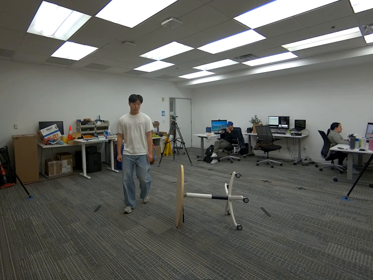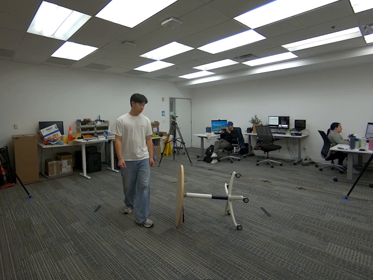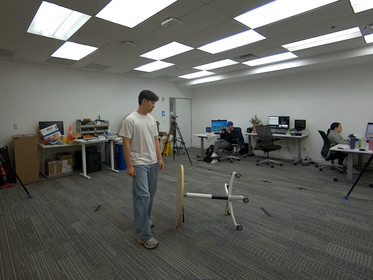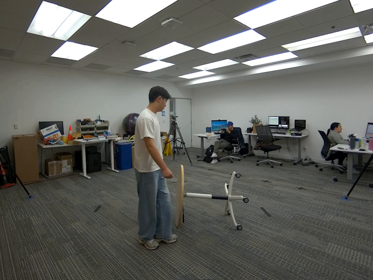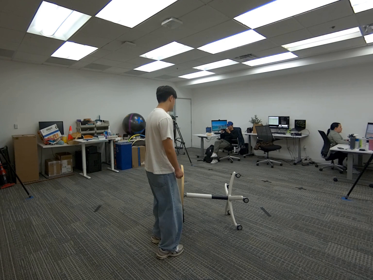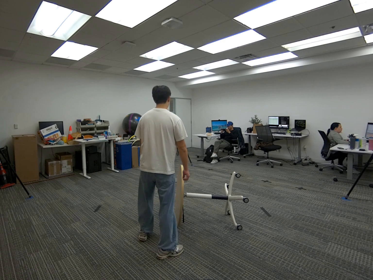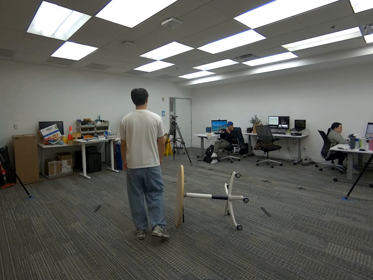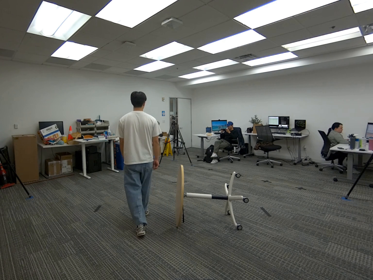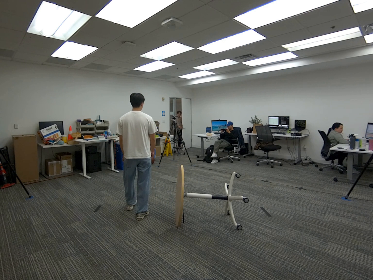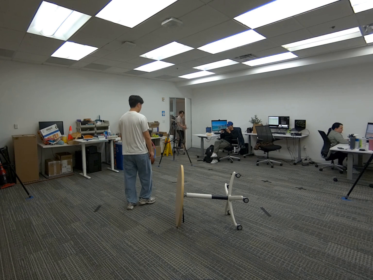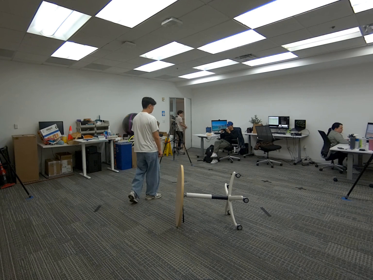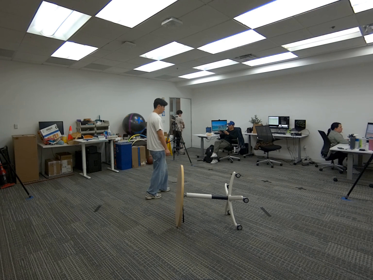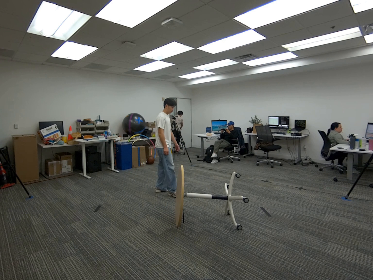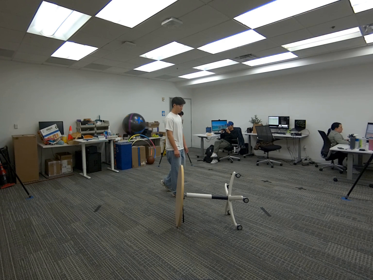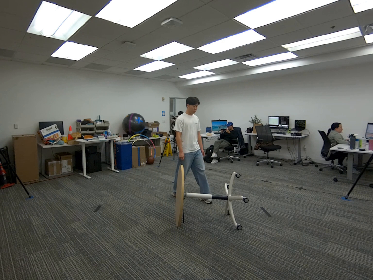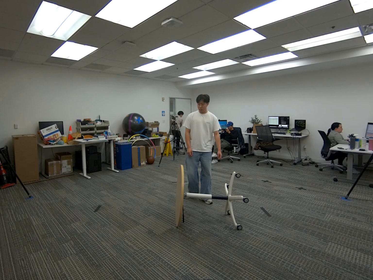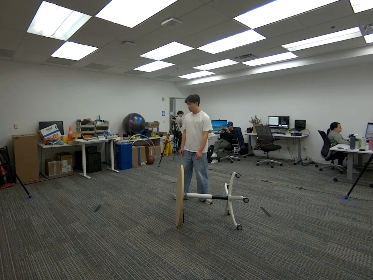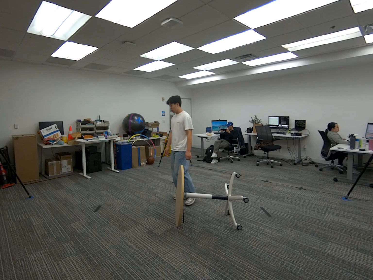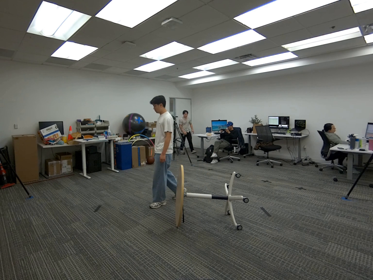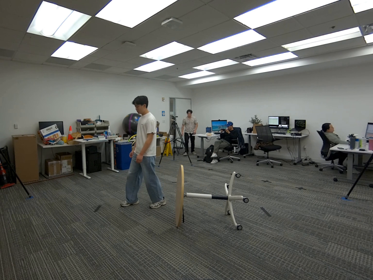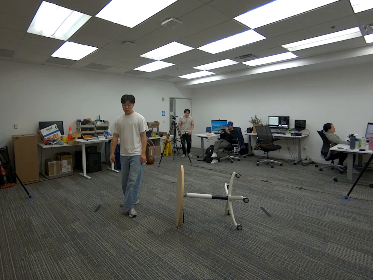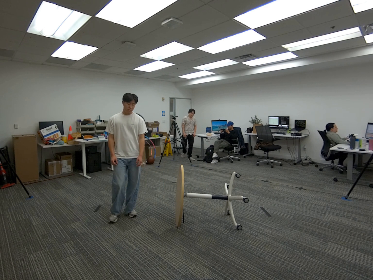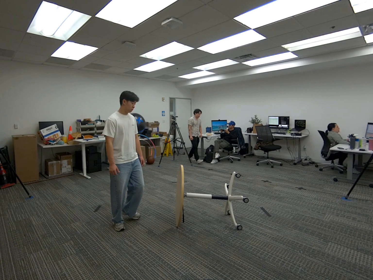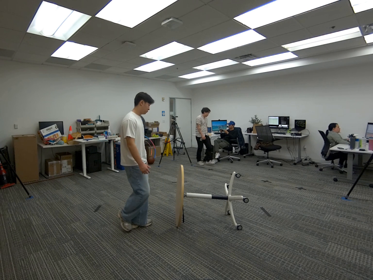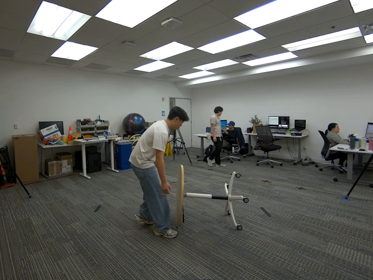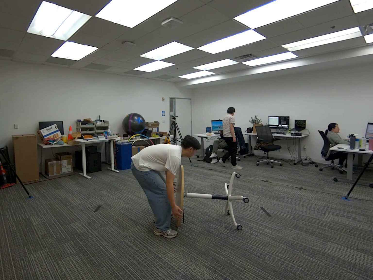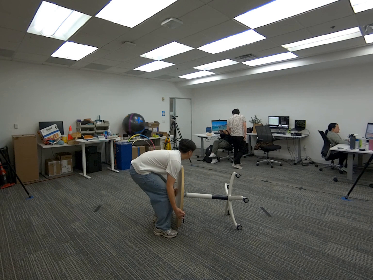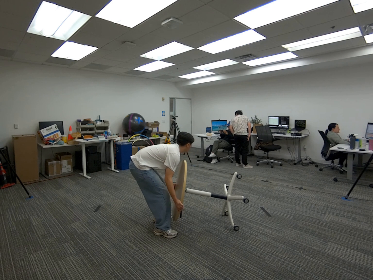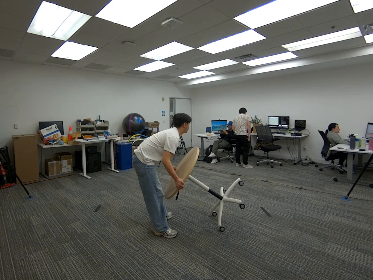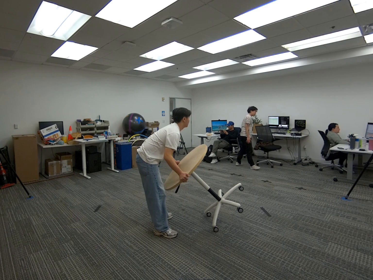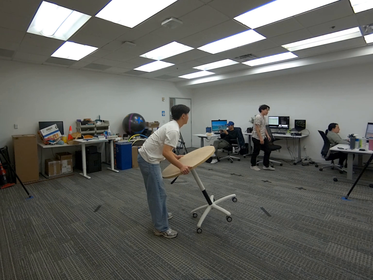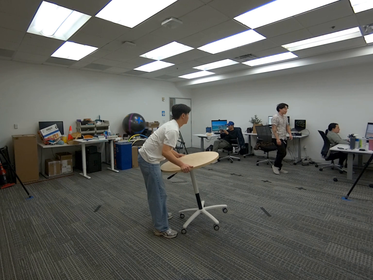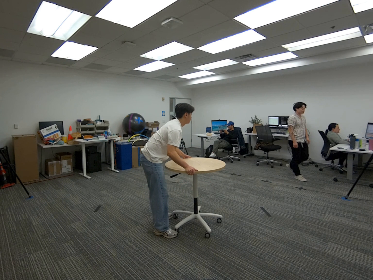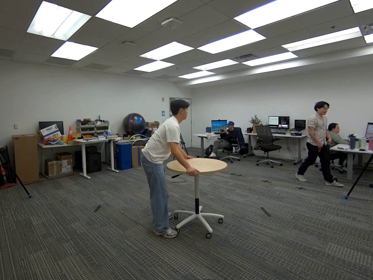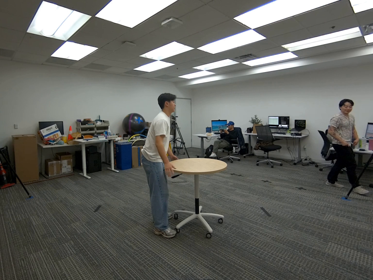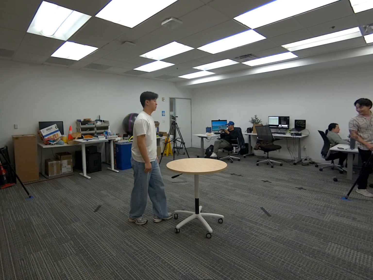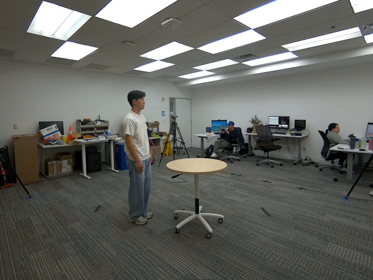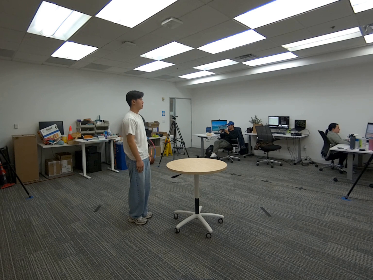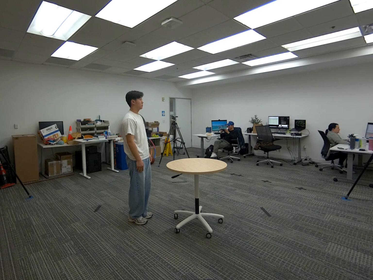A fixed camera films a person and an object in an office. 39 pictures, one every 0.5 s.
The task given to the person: Walk to the round table lying on its side, grasp it with both hands, and lift it until it is upright.
